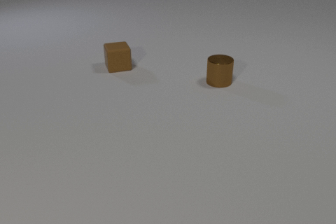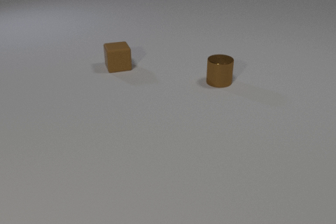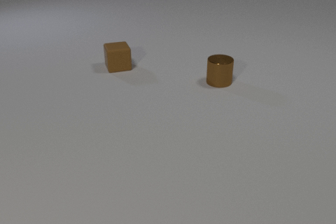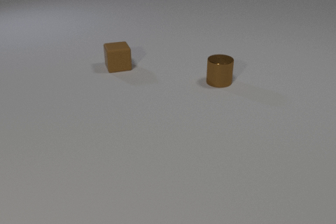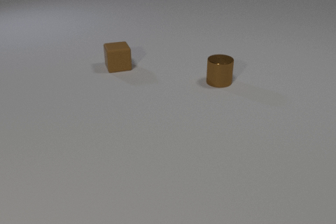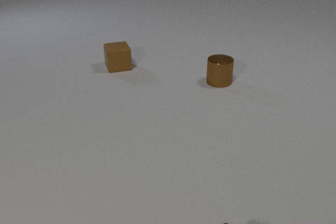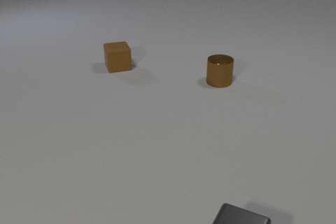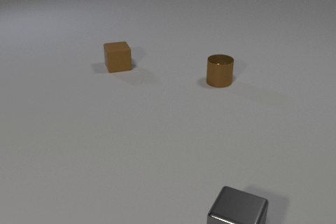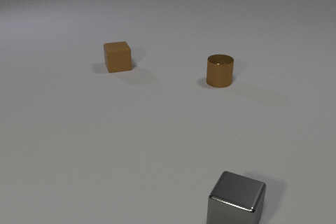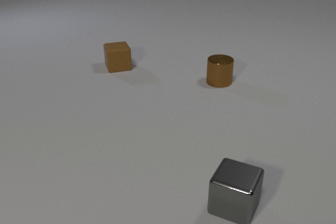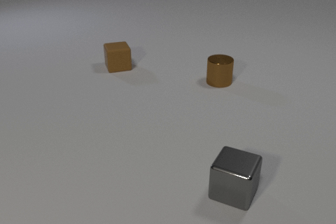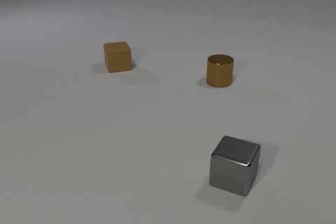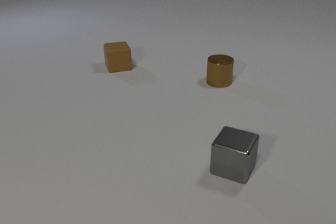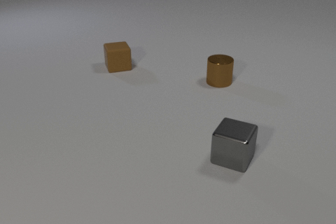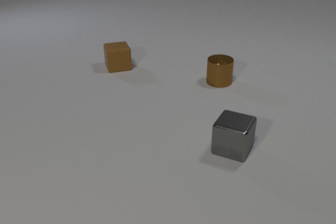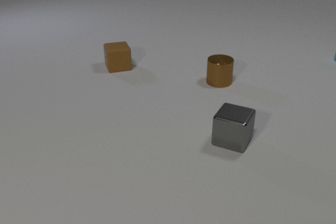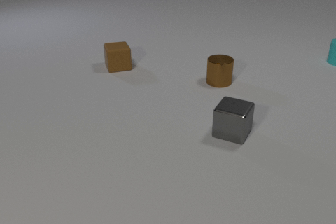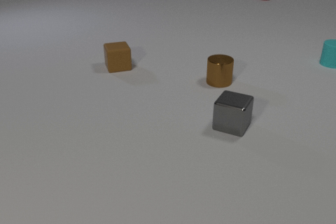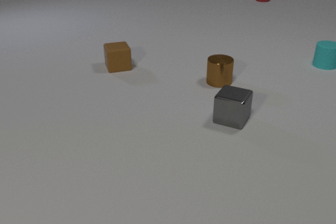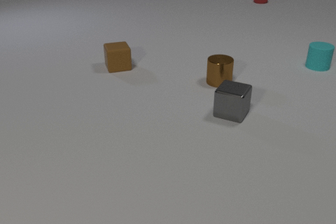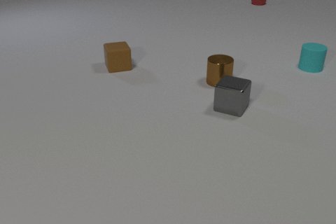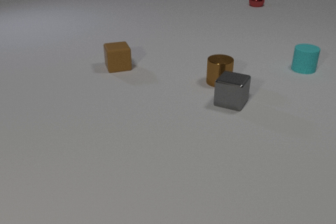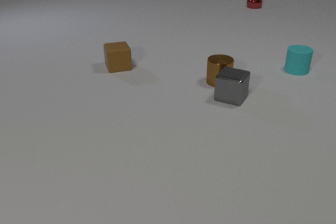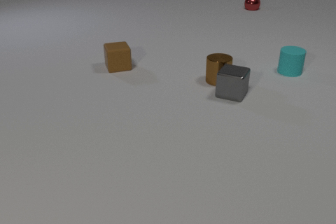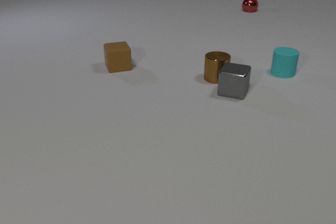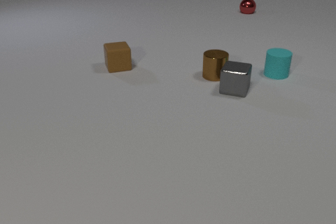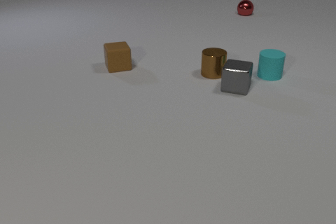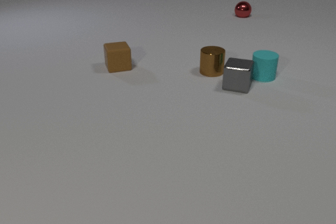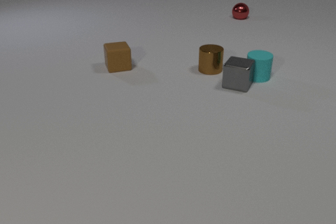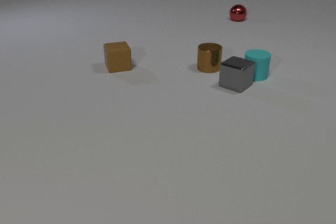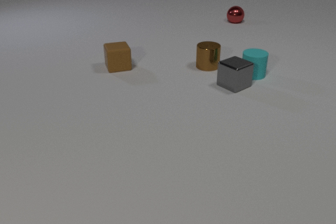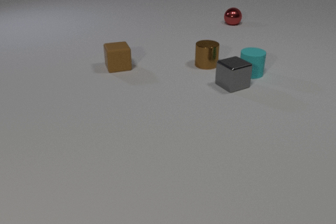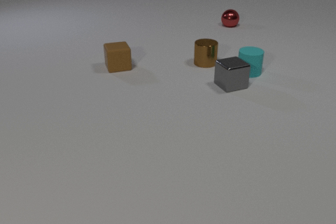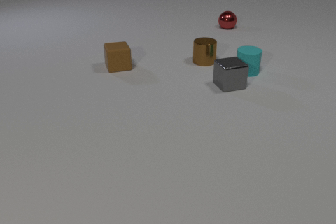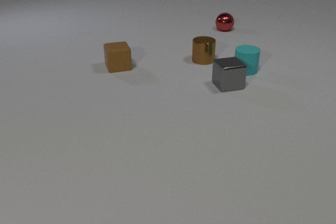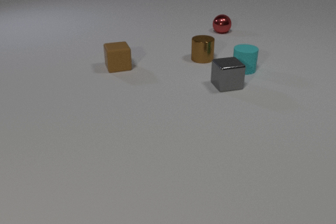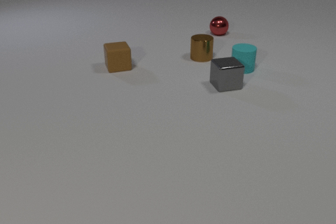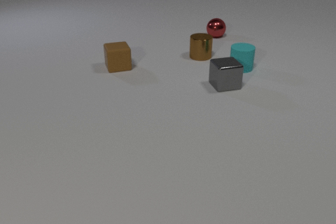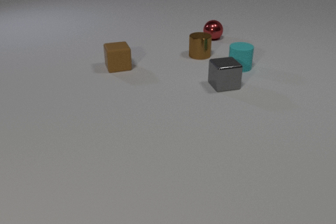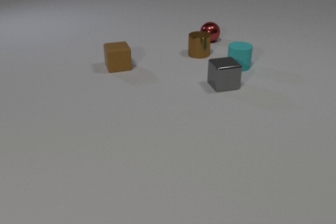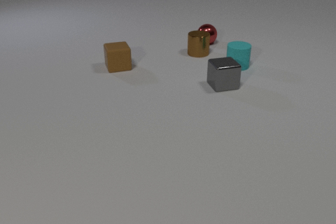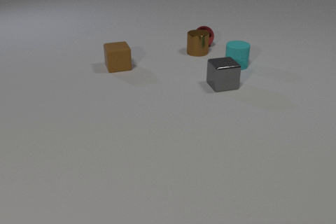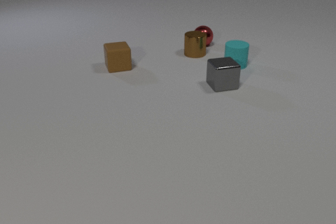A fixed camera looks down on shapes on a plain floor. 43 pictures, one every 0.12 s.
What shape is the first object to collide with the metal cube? cylinder.
What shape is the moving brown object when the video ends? cylinder.
Are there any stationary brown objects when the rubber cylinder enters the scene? yes.
0.00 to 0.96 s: The gray metal cube comes in at the bottom edge, slides away from the camera.
0.96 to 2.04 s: The gray metal cube slides away from the camera. The cyan rubber cylinder comes in at the right edge, slides toward the camera and to the left. The red metal sphere comes in at the top edge, rolls toward the camera.
2.04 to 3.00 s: The gray metal cube slides away from the camera. The brown metal cylinder slides away from the camera. The cyan rubber cylinder slides to the left and toward the camera. The red metal sphere rolls toward the camera. The gray metal cube and the brown metal cylinder collide.
3.00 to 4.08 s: The gray metal cube slides away from the camera and to the left, spins so that its near face slides to the left, clockwise seen from above. The brown metal cylinder slides away from the camera. The cyan rubber cylinder slides to the left. The red metal sphere rolls toward the camera. The gray metal cube and the cyan rubber cylinder collide.
4.08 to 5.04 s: The gray metal cube slides to the left. The brown metal cylinder slides away from the camera and to the left. The cyan rubber cylinder slides away from the camera and to the left. The red metal sphere rolls toward the camera and to the left. The brown metal cylinder and the red metal sphere collide.
